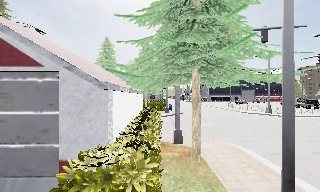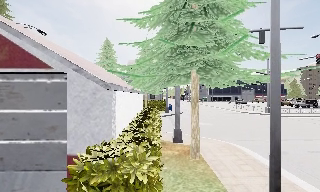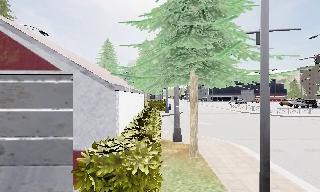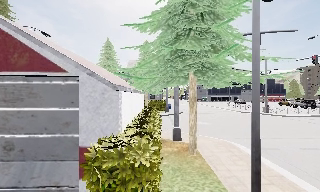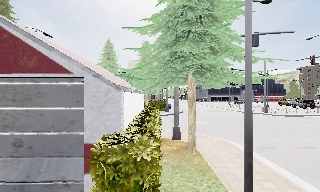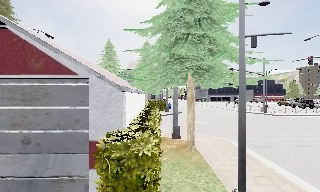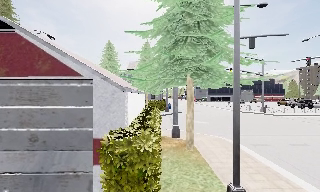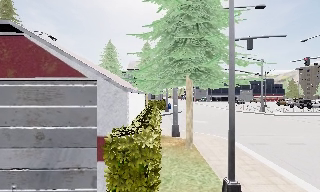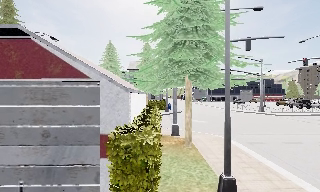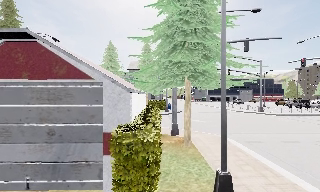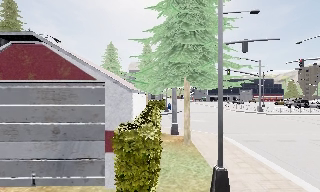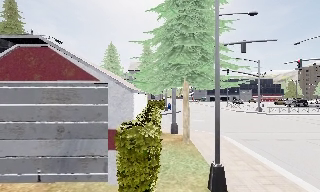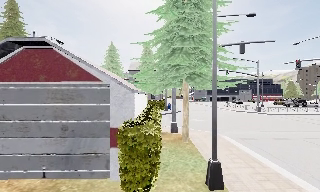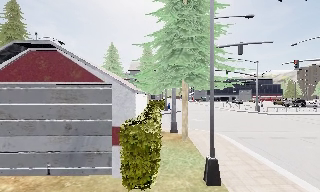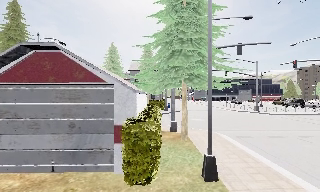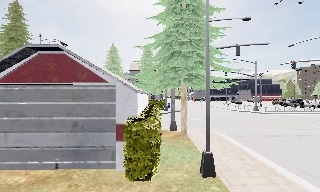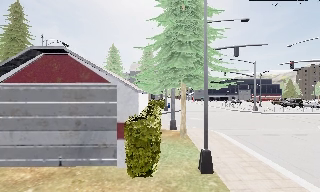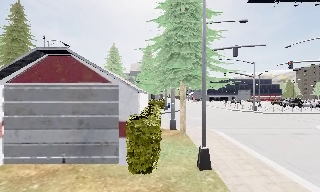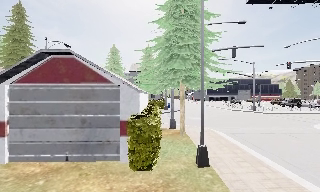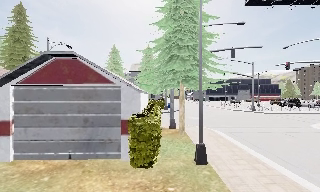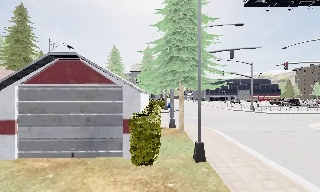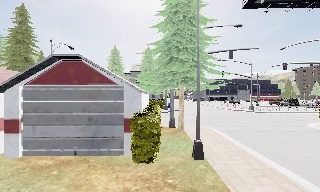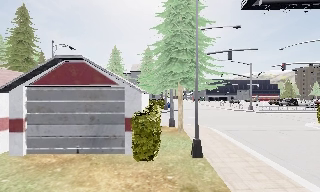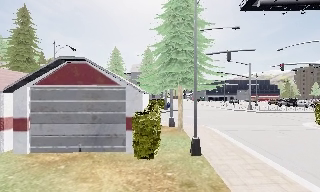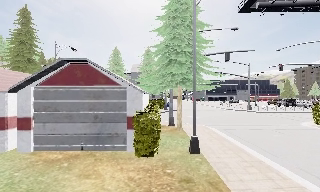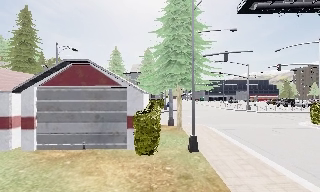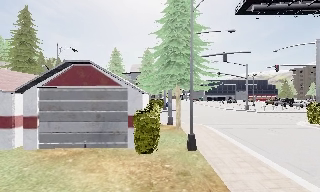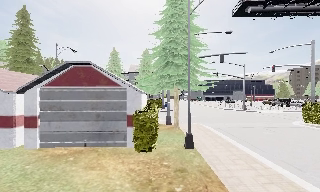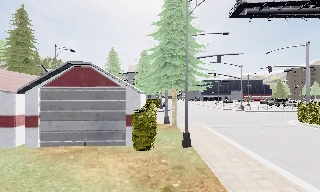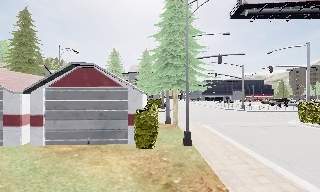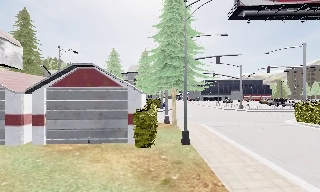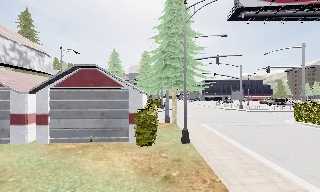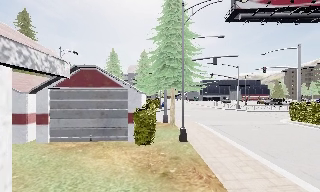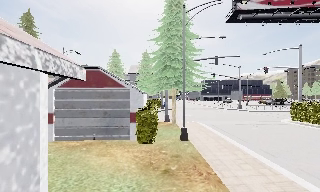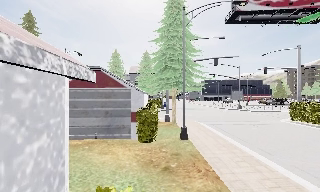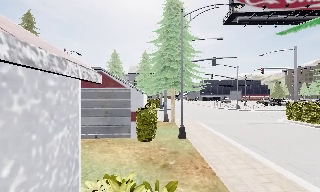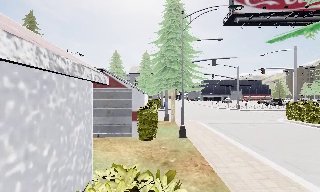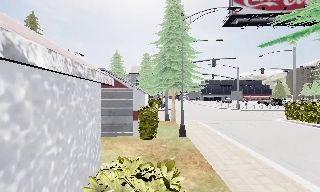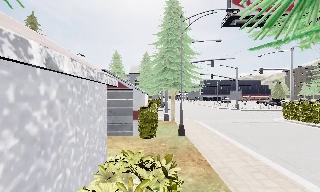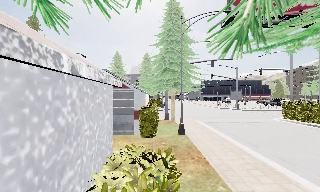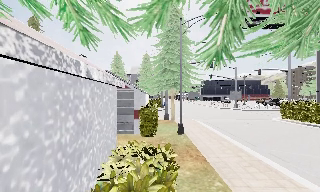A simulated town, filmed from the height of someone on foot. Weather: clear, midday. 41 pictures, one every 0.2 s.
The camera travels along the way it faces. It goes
backward.
0.0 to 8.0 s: The camera travels backward, about 8 m, so what stands in front gets smaller.
The film runs backward here.
